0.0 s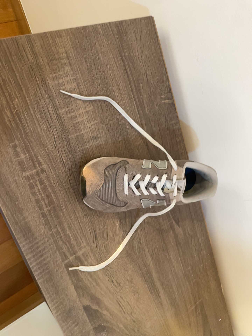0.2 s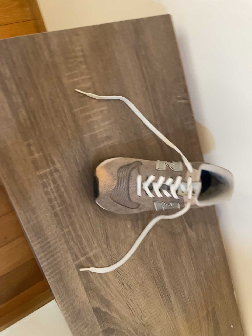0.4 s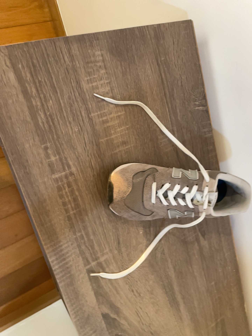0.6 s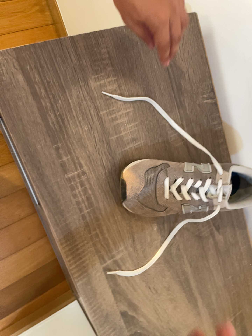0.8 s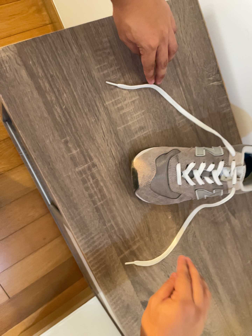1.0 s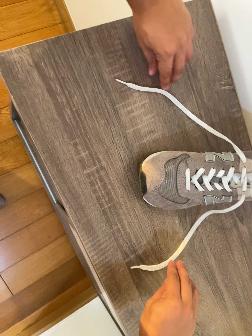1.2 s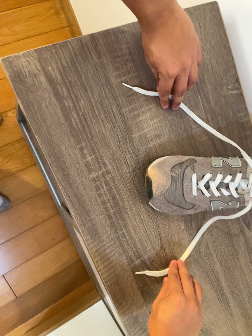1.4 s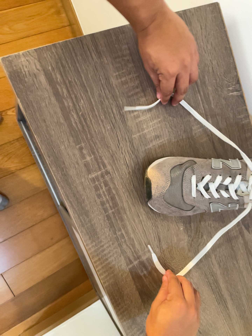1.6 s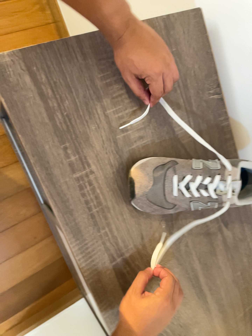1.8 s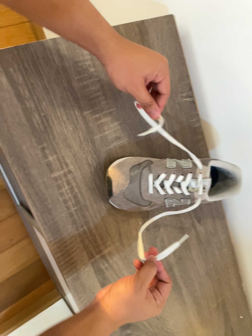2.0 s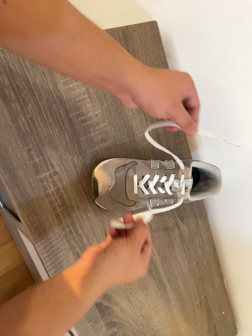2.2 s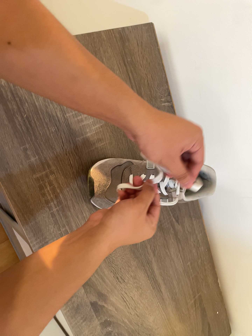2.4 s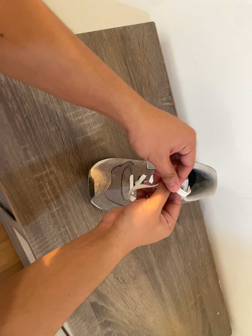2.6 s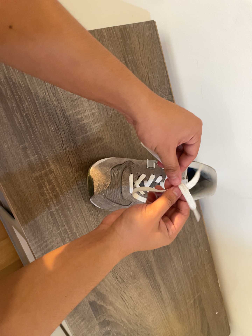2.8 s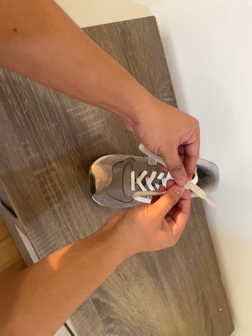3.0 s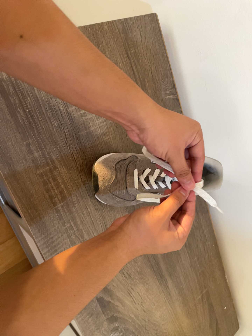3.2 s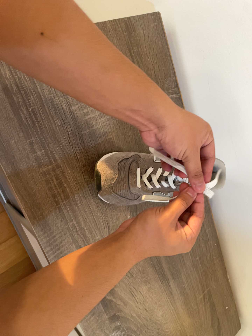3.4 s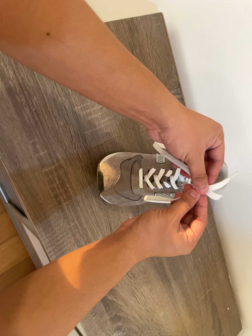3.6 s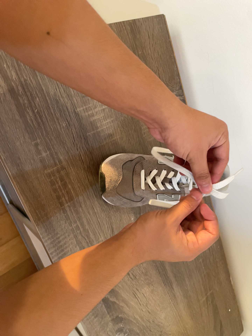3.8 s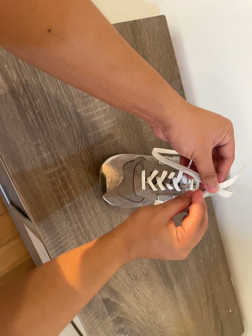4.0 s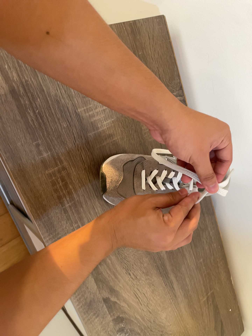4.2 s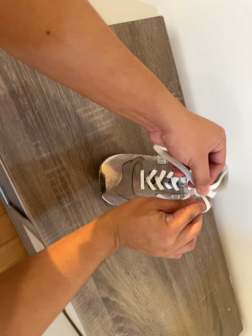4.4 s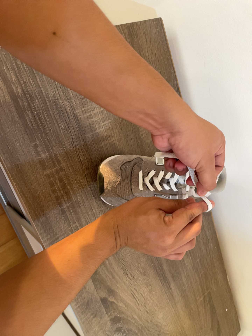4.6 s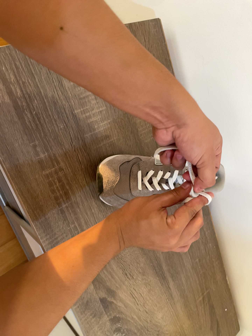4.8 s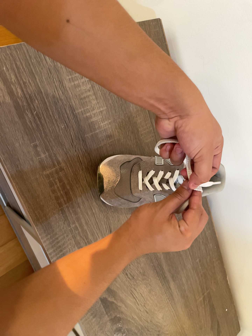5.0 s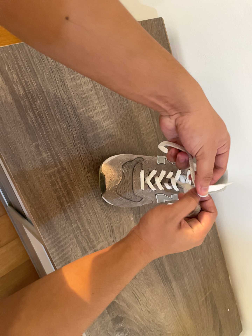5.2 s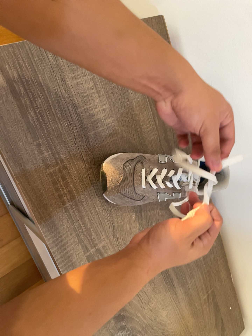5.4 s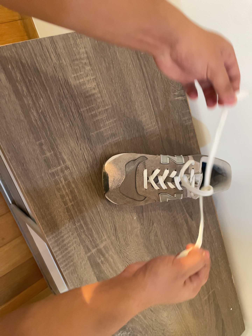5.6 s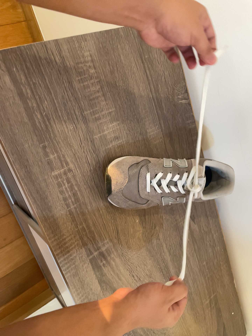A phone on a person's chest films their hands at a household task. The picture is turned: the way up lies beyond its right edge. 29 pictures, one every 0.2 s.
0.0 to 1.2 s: The scene slides to the right, as the camera pans about 10 degrees to its left.
1.2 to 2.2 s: The scene slides to the left, as the camera pans about 10 degrees to its right.
2.2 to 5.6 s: The camera shifts only a little, or ends up much as it began.
The film runs forward here.
